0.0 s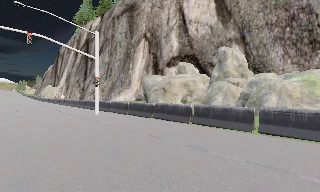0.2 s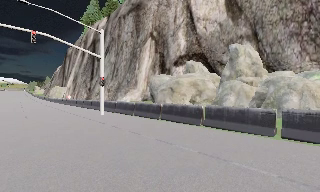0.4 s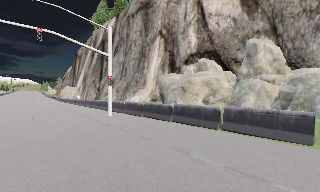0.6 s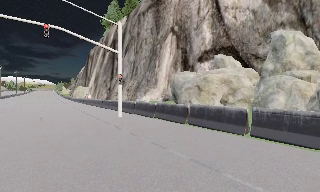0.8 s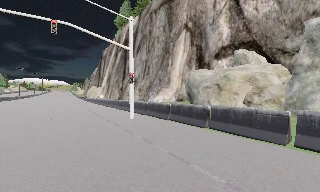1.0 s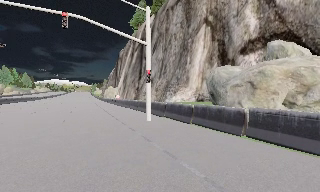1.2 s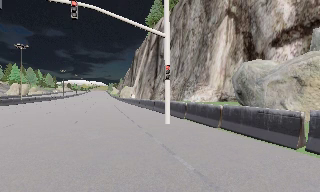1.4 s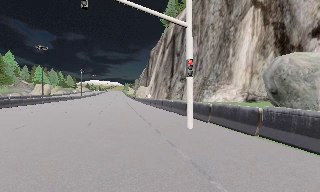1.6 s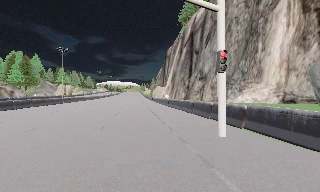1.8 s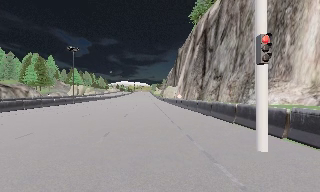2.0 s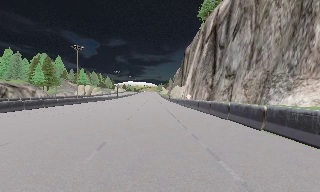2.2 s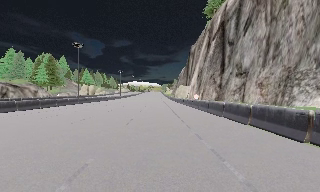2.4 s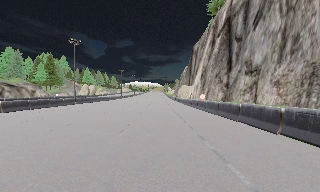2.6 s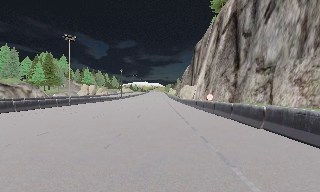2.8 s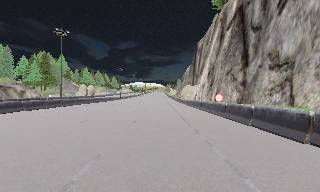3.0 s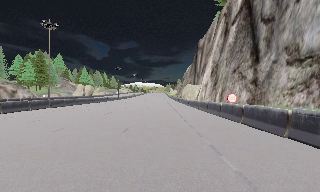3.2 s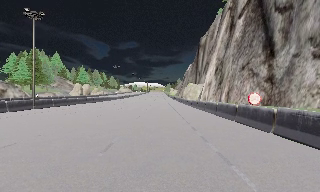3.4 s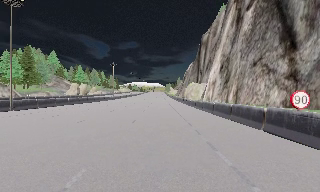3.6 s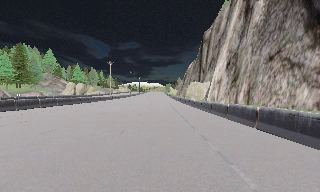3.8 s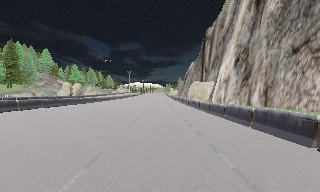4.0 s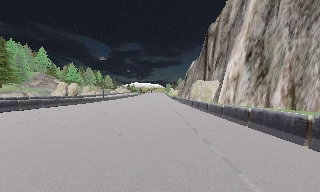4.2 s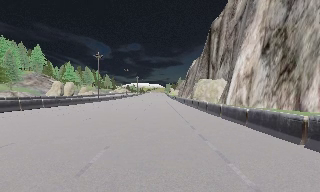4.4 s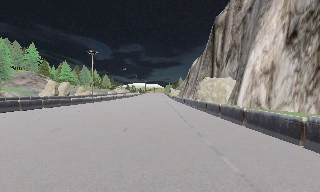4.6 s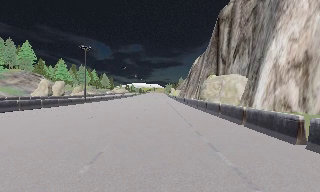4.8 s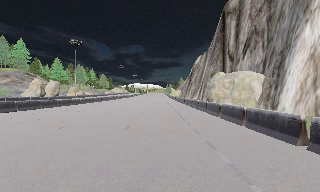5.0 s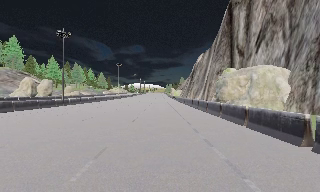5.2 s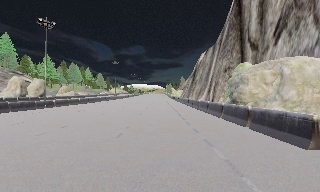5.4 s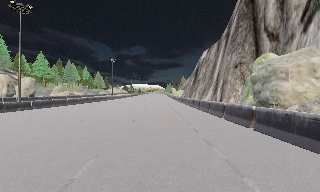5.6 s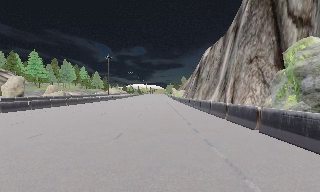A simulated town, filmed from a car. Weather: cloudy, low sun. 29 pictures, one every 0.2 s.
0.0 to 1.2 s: The camera swings to its left by about 25 degrees, and the scene slides to the right. It travels forward, about 7 m, so what stands in front looms larger. It gains speed.
1.2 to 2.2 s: The scene slides to the right, as the camera pans about 20 degrees to its left. It travels forward, about 8 m, so what stands in front looms larger.
2.2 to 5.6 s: The camera travels forward, about 55 m, so what stands in front looms larger.
The film runs forward here.
